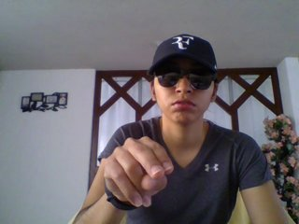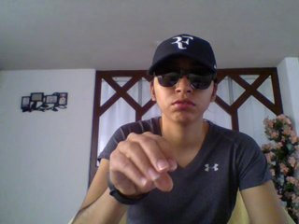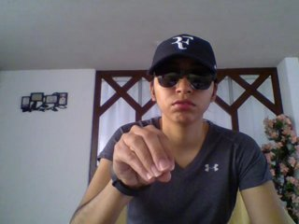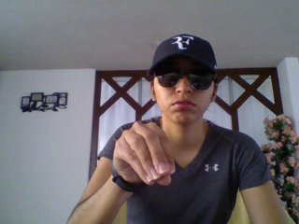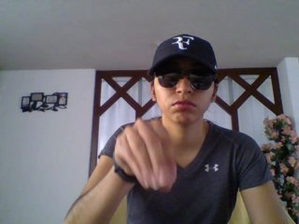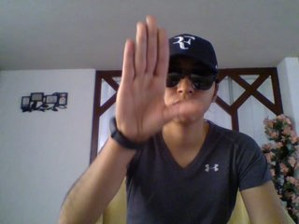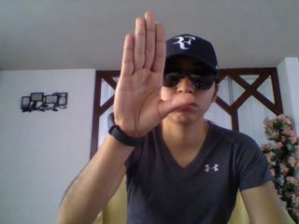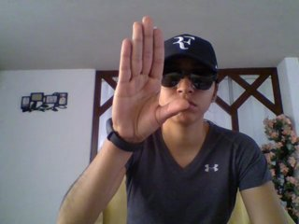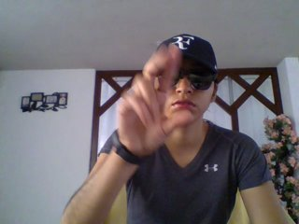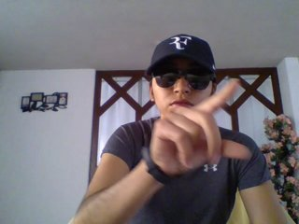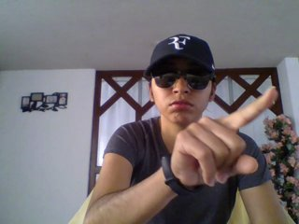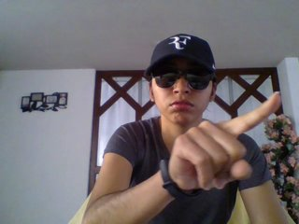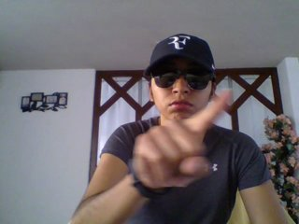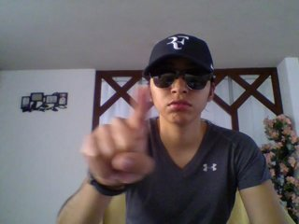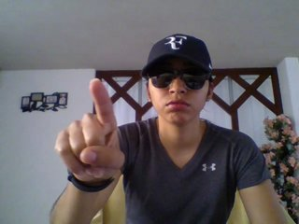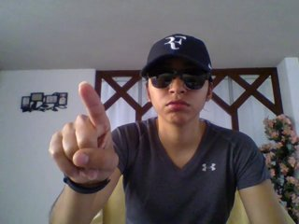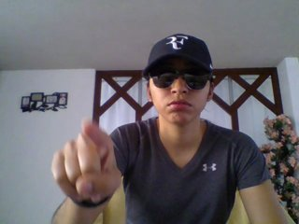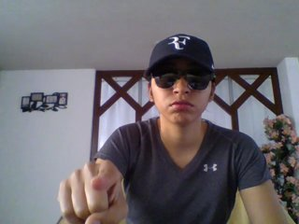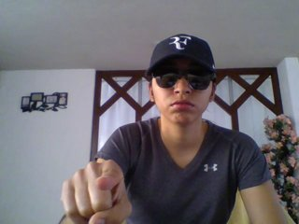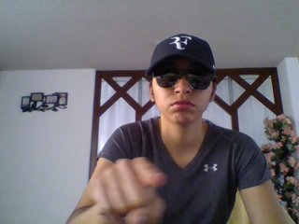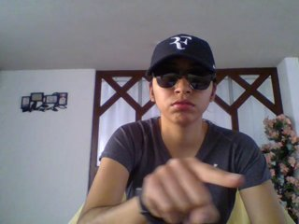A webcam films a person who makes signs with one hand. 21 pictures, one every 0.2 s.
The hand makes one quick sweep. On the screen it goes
upward.
0.0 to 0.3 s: Pointing with two fingers.
0.4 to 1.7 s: On the screen the hand sweeps upward. The name of the sign: Throw up.
1.8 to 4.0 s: Pointing with one finger.
